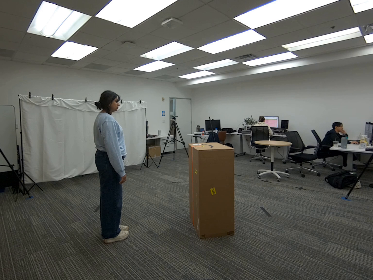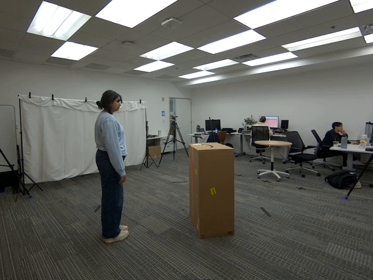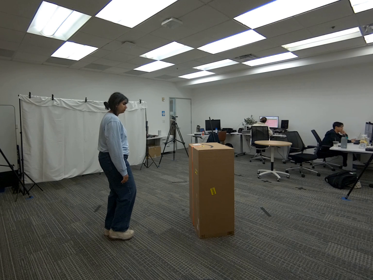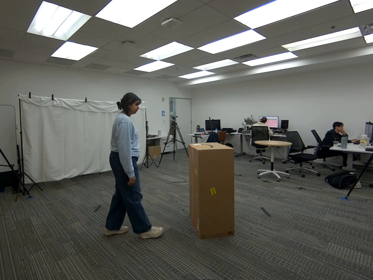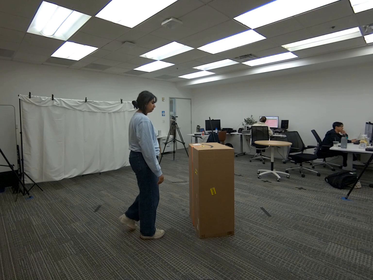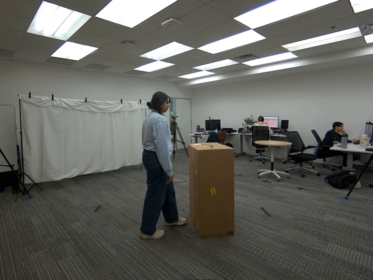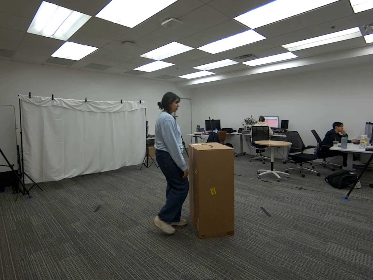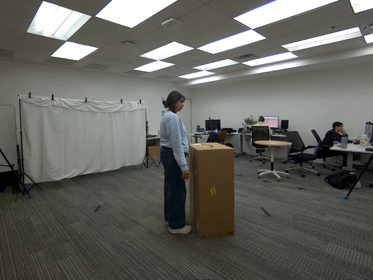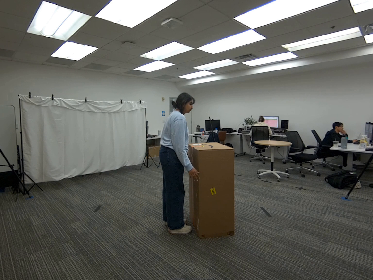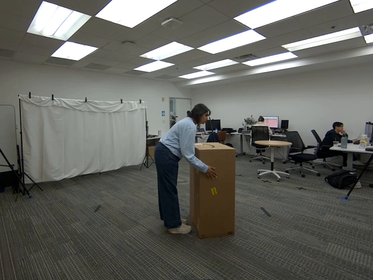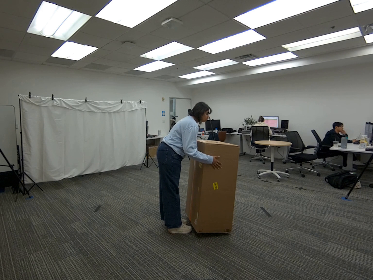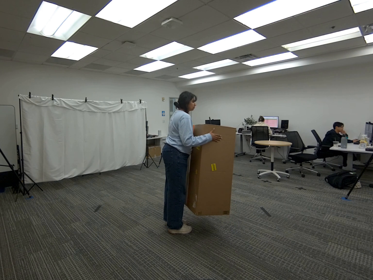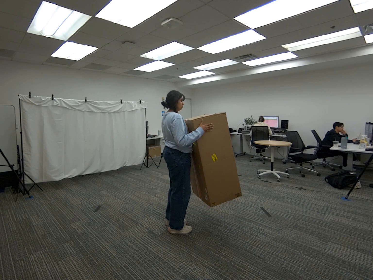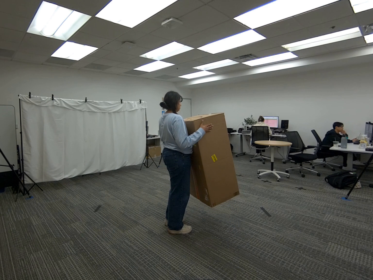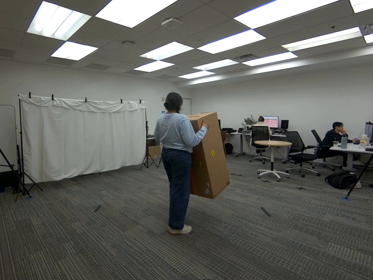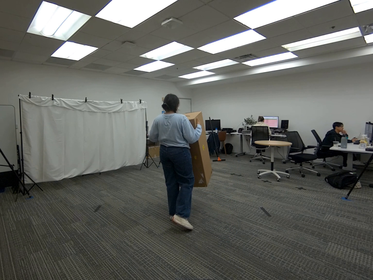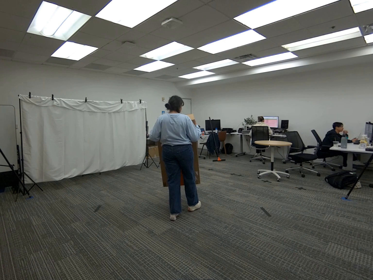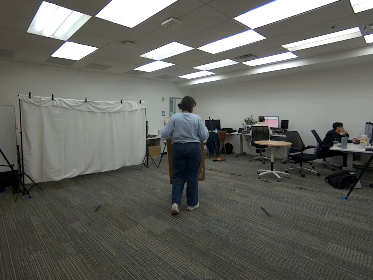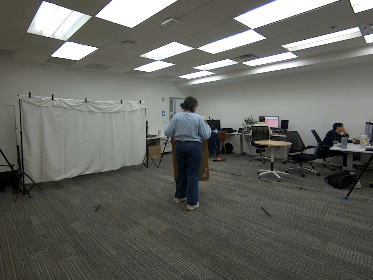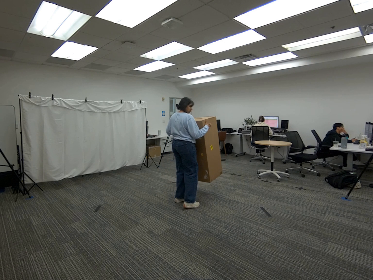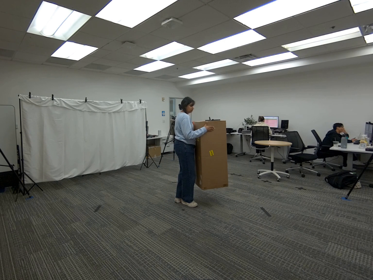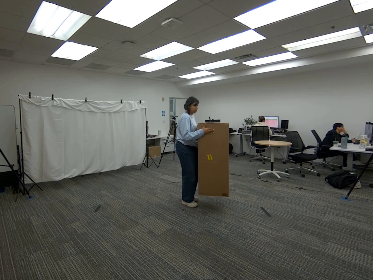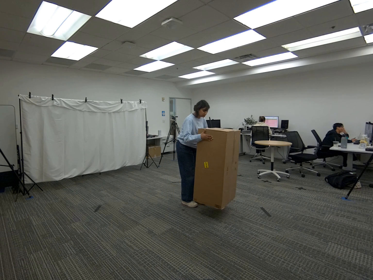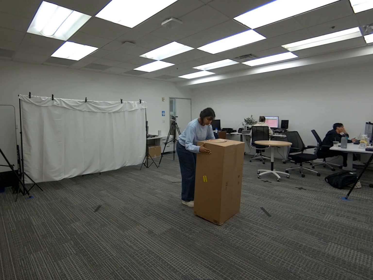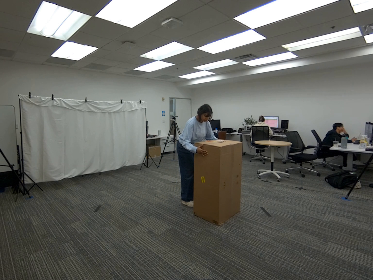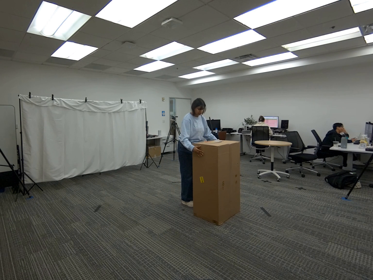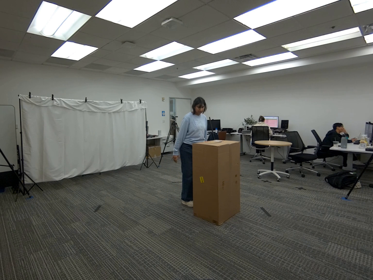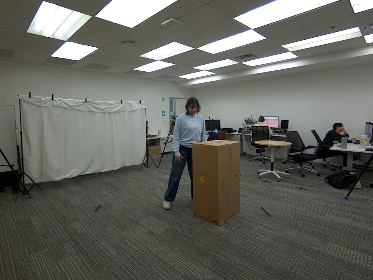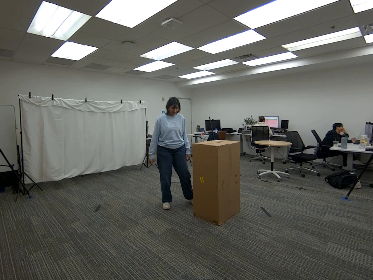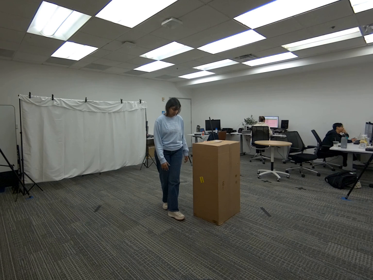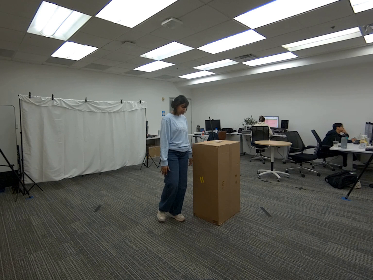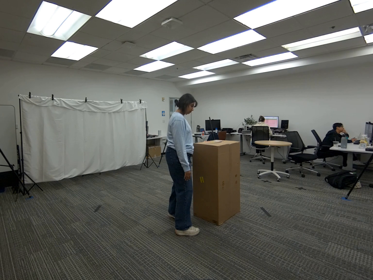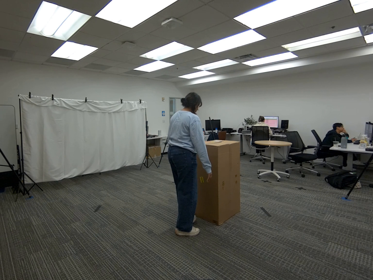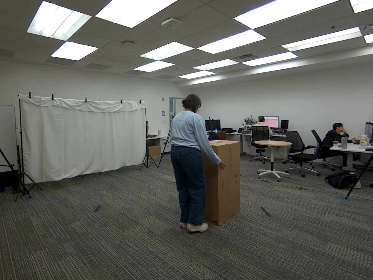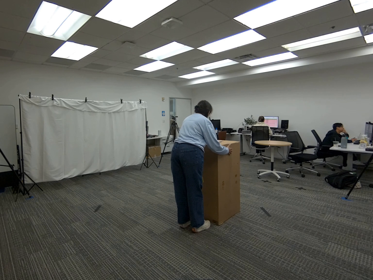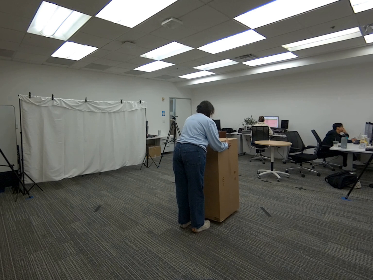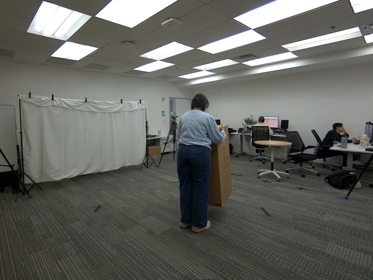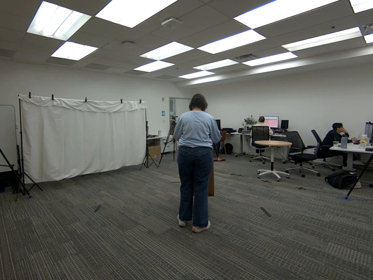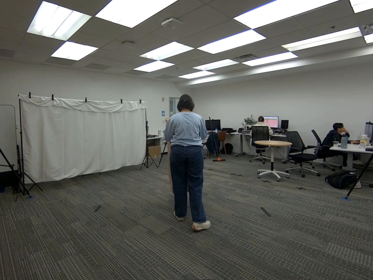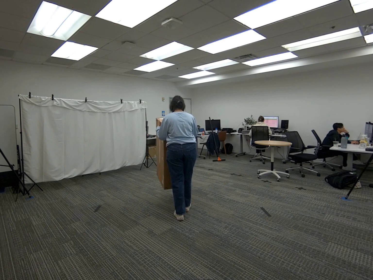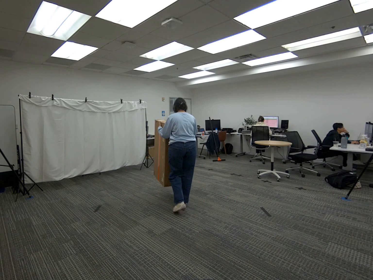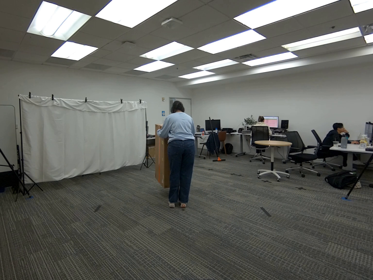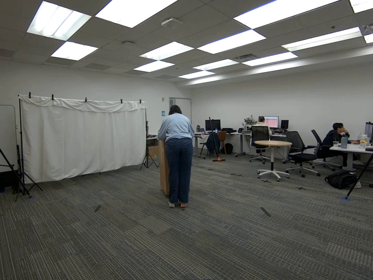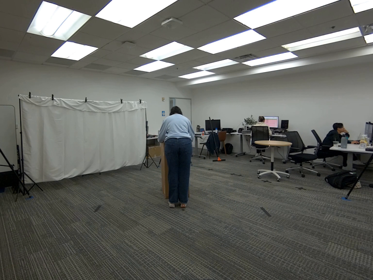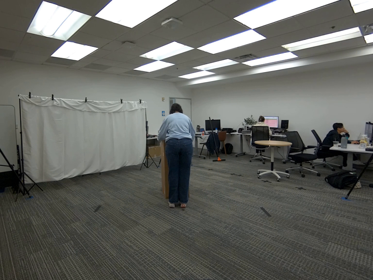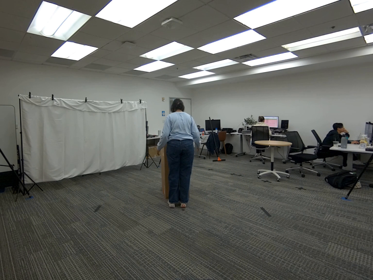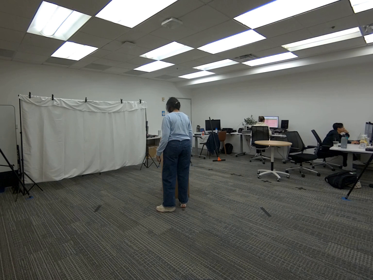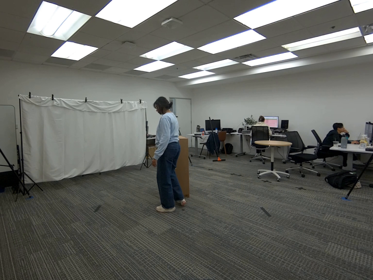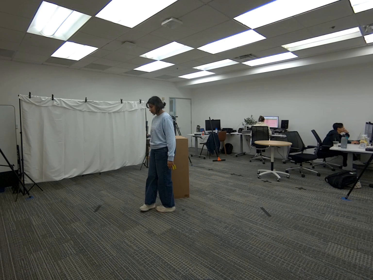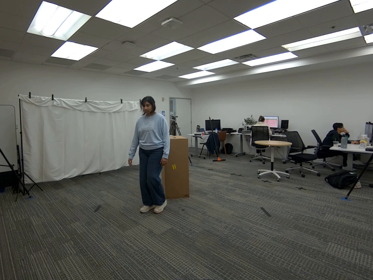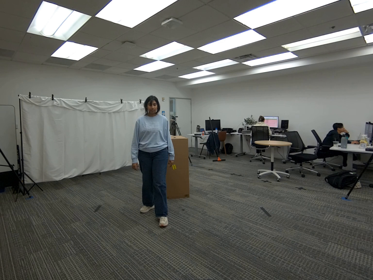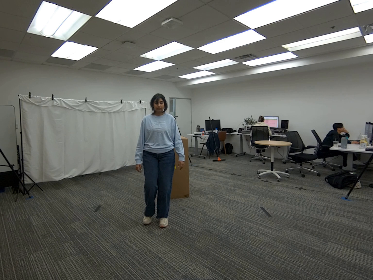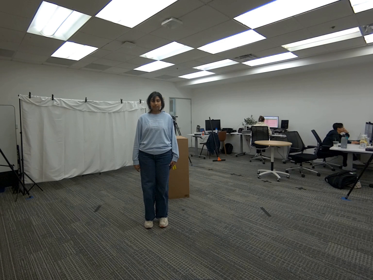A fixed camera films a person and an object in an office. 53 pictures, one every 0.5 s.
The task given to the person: Walk to the giant cardboard box, pick it up with both hands and move it side to side midair, once done place the box back on the ground.
